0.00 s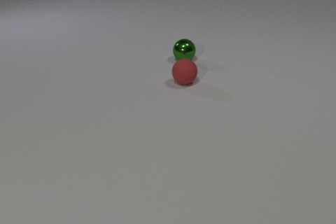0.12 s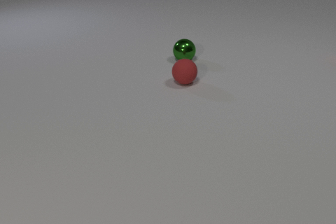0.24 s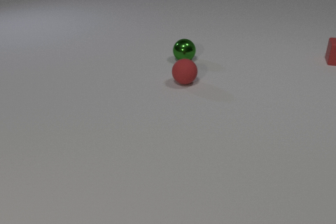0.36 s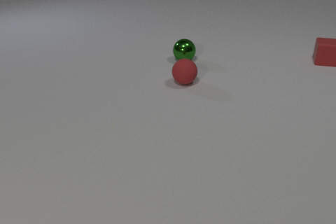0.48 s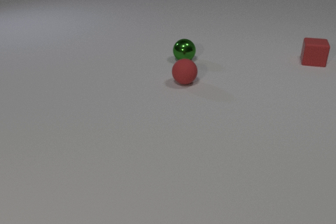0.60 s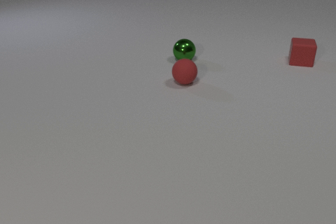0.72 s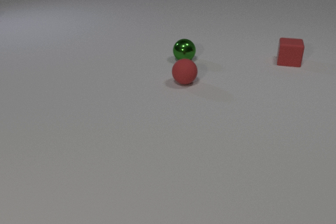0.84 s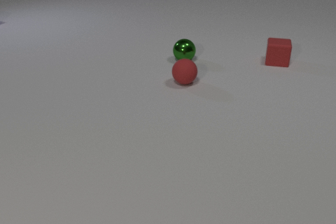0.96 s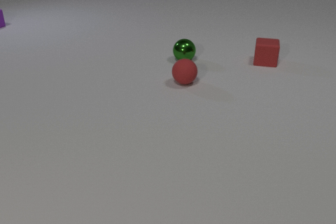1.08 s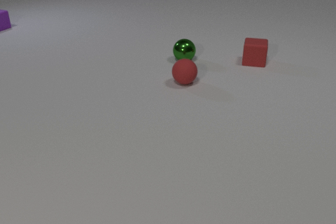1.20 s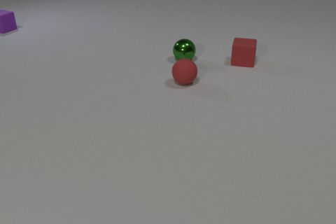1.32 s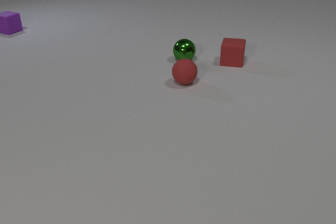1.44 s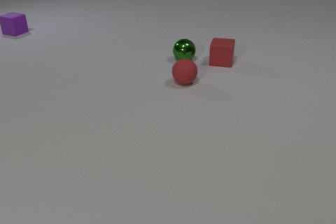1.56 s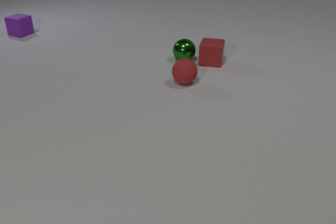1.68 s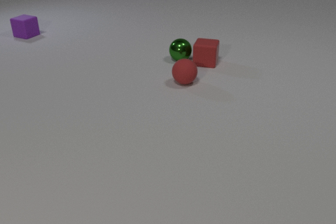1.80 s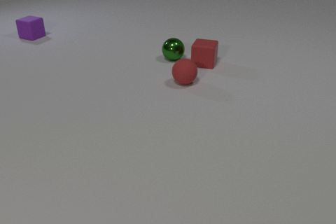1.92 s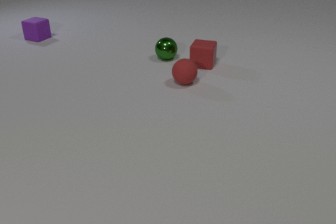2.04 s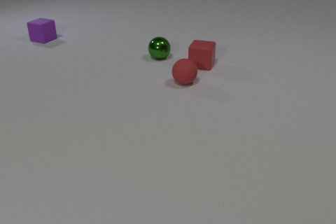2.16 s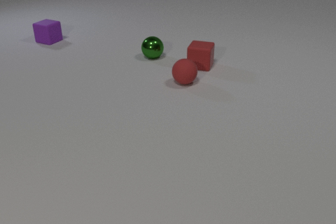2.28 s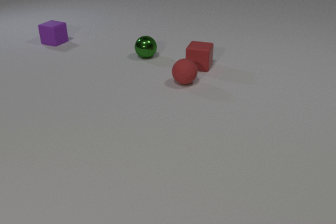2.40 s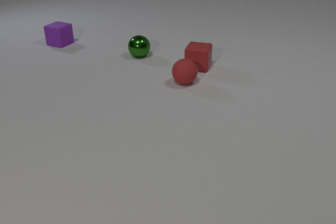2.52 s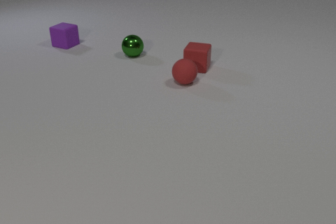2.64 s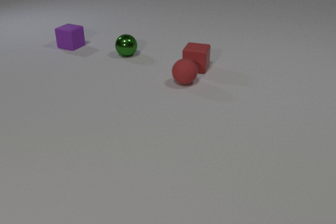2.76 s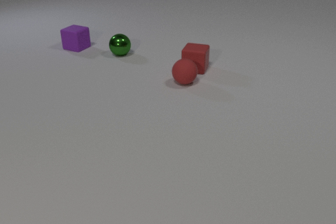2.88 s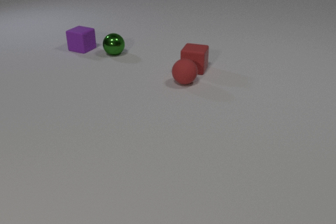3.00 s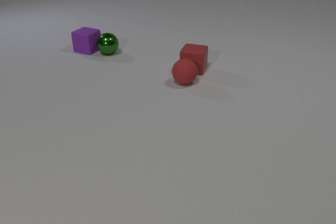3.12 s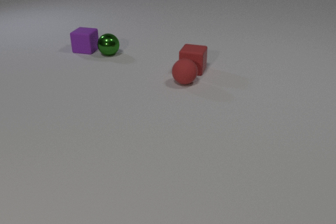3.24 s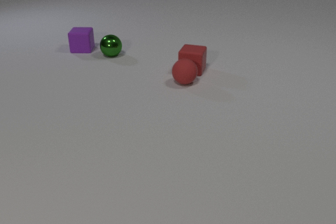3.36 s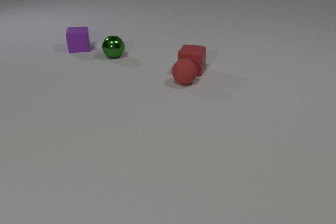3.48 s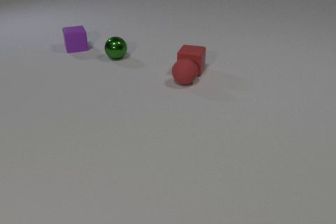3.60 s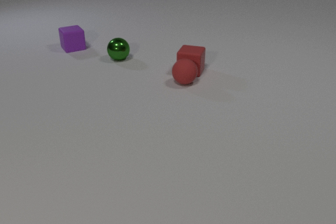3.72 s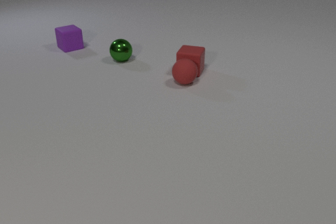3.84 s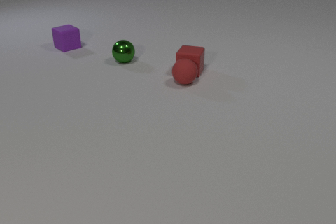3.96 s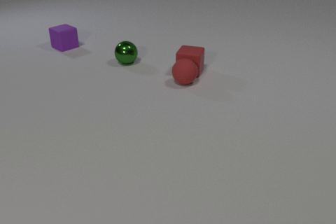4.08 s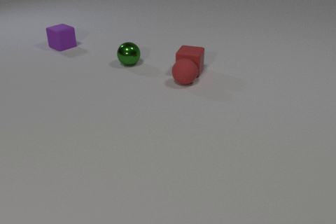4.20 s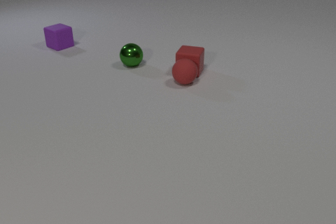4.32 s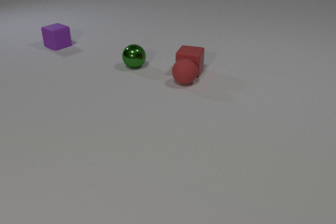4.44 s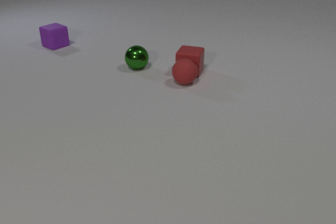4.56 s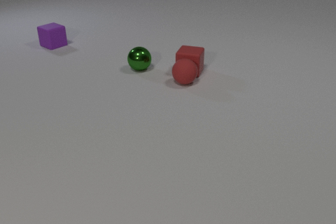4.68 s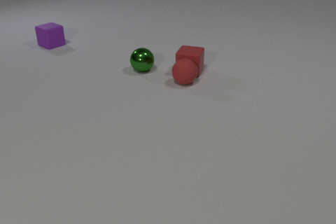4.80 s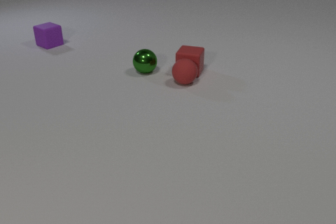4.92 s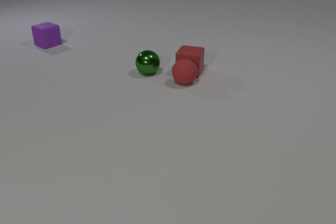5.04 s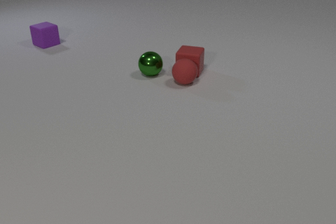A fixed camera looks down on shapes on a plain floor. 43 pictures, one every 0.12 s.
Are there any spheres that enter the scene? no.
What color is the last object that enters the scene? purple.
Are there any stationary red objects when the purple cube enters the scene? yes.
0.00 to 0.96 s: The red rubber cube comes in at the right edge, slides to the left. The purple rubber cube comes in at the left edge, slides toward the camera.
0.96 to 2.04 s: The red rubber cube slides to the left. The green metal sphere rolls to the left. The purple rubber cube slides toward the camera and to the right. The red rubber cube and the green metal sphere collide.
2.04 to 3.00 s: The red rubber cube slides toward the camera and to the left. The green metal sphere rolls to the left. The purple rubber cube slides toward the camera and to the right.
3.00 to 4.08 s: The red rubber cube slides toward the camera. The green metal sphere rolls toward the camera and to the right. The purple rubber cube slides to the left and away from the camera, spins counterclockwise seen from above by about 75 degrees, its near face sliding to the right. The green metal sphere and the purple rubber cube collide.
4.08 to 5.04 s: The green metal sphere rolls toward the camera and to the right. The purple rubber cube slides to the left and away from the camera.
